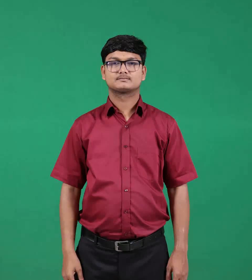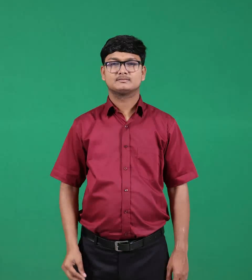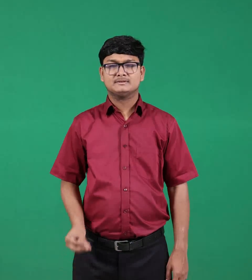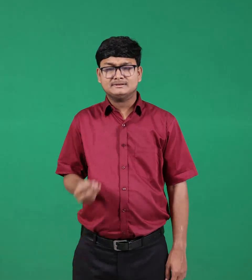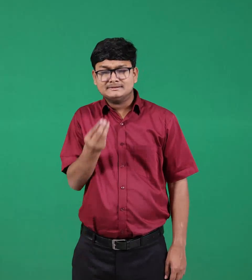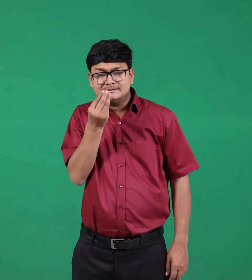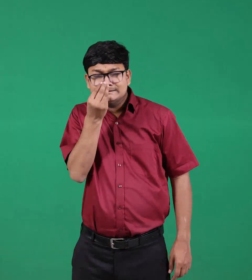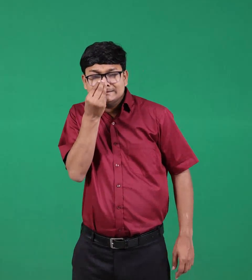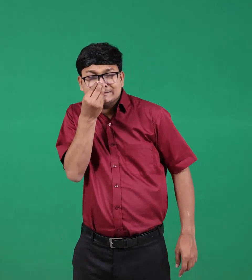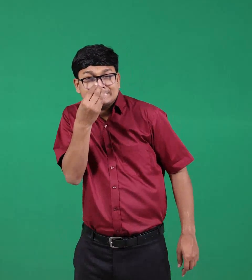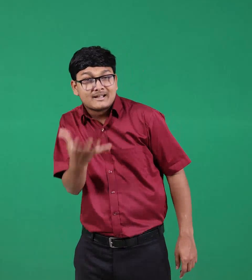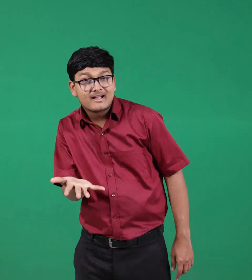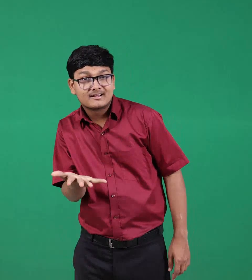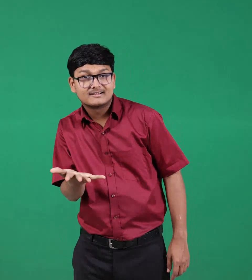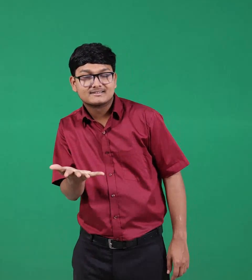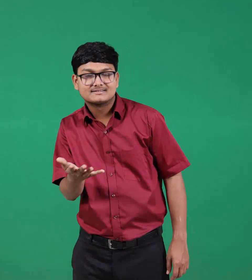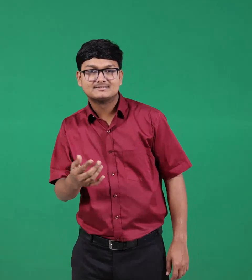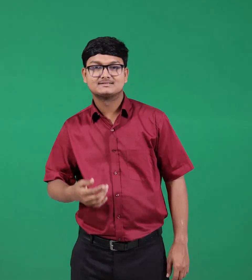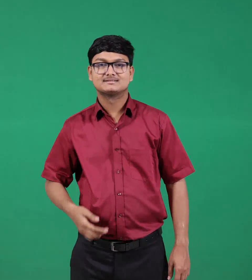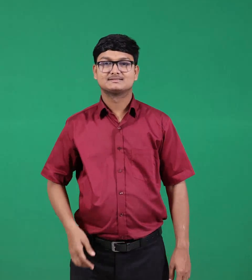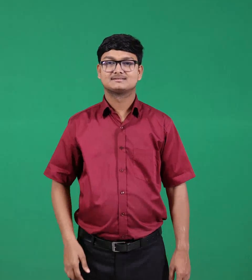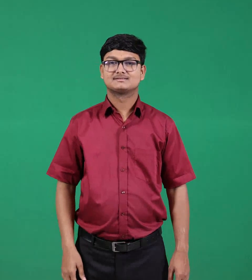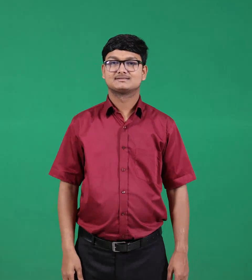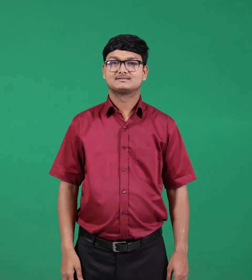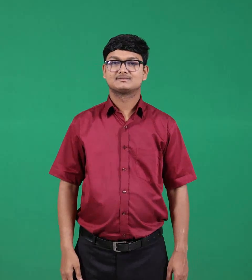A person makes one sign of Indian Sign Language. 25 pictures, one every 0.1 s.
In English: easy
